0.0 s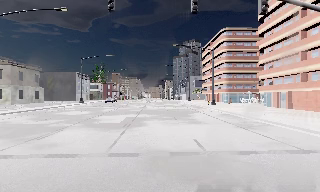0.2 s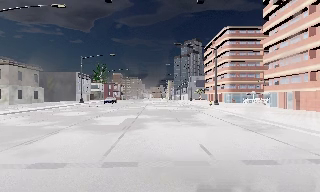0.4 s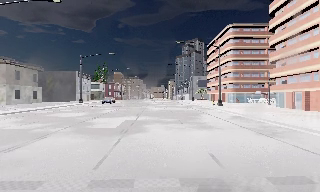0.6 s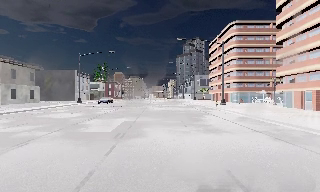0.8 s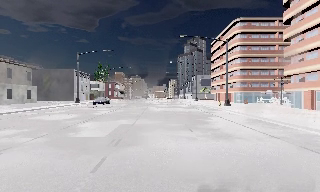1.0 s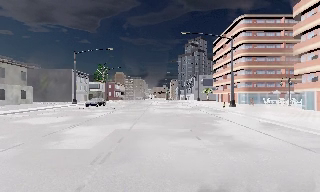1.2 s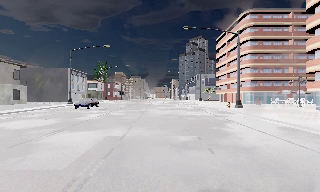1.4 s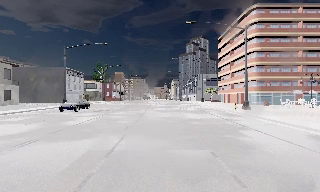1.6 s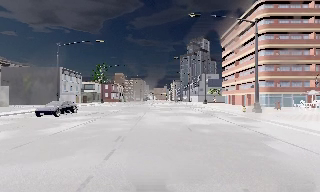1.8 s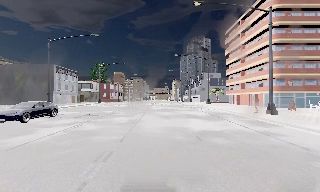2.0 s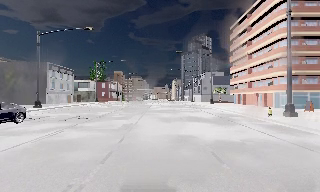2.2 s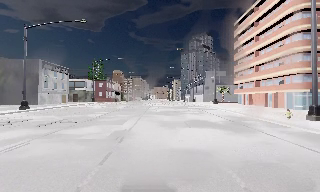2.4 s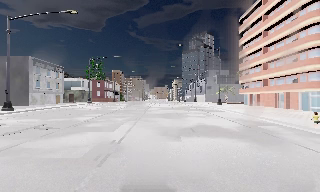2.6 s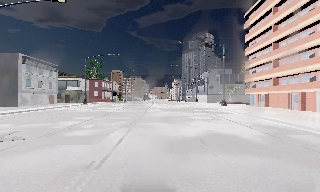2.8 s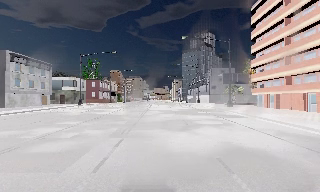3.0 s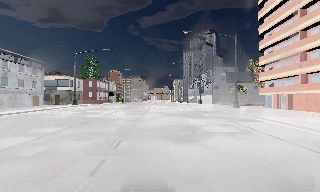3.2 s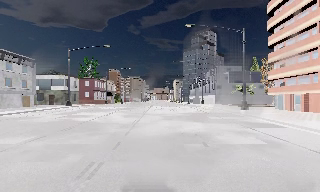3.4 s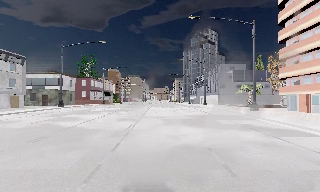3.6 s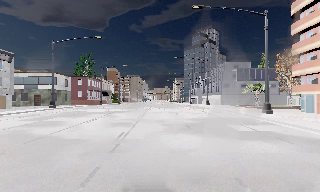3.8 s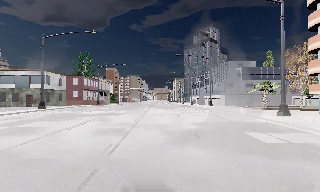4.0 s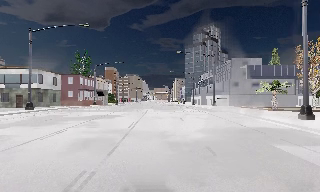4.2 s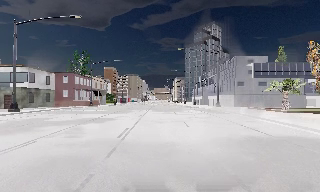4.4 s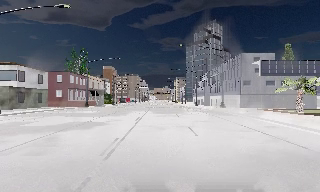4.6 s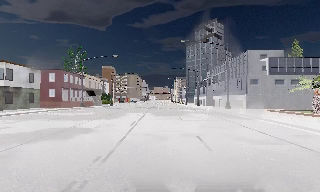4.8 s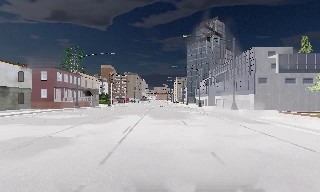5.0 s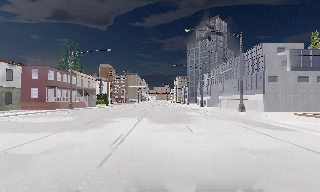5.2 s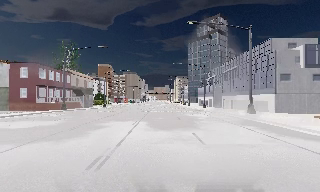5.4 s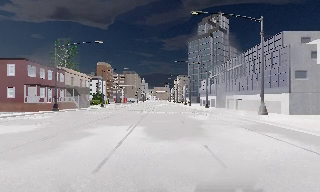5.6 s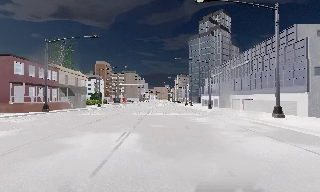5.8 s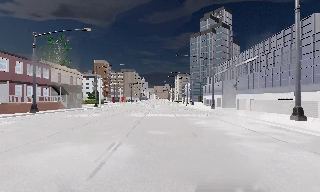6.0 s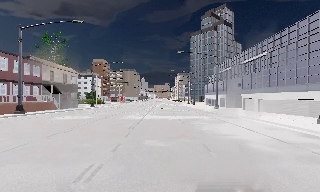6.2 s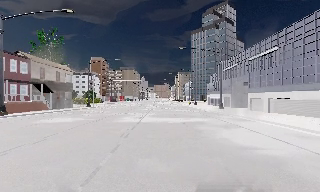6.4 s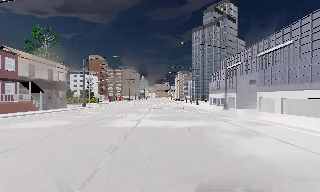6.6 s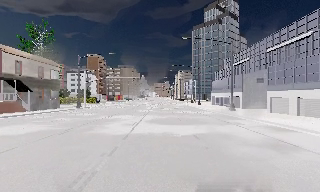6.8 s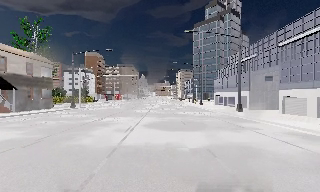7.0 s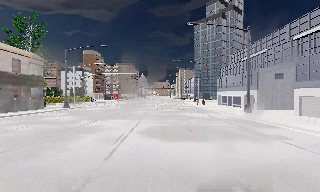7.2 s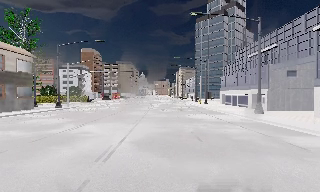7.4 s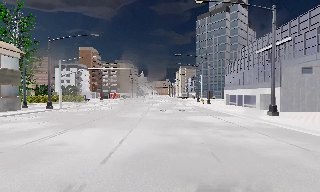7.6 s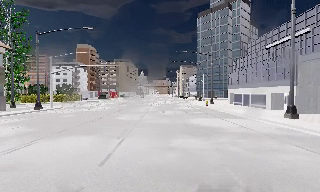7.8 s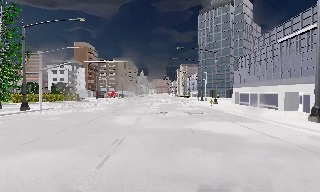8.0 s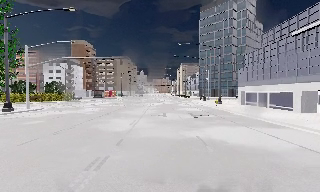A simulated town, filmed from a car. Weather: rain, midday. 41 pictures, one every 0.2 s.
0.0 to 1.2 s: The camera travels forward, about 7 m, so what stands in front looms larger. It gains speed.
1.2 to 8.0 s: The camera travels forward, about 75 m, so what stands in front looms larger.
The film runs forward here.
